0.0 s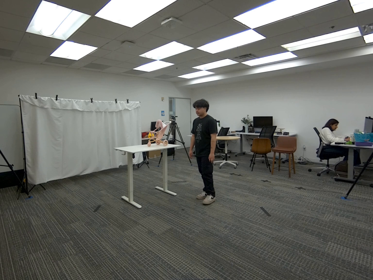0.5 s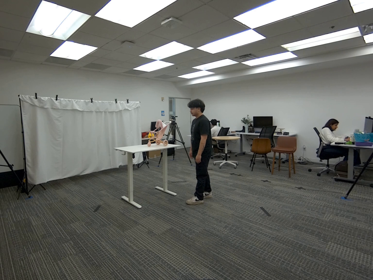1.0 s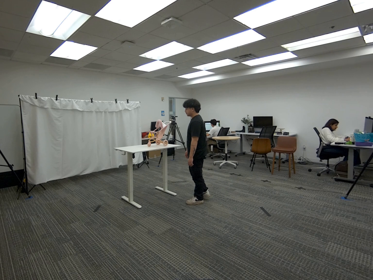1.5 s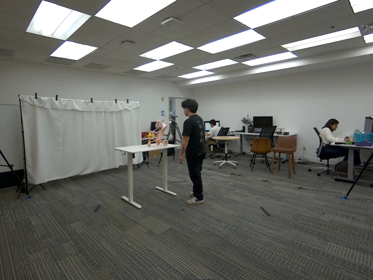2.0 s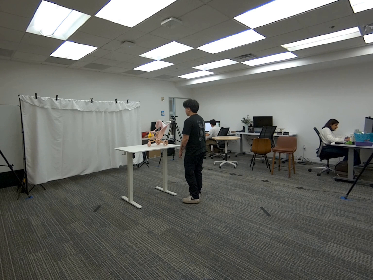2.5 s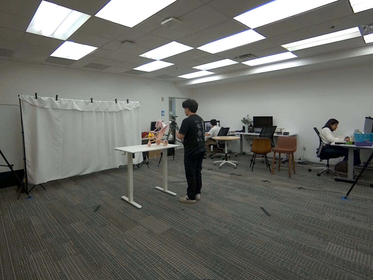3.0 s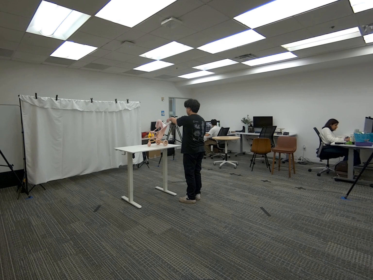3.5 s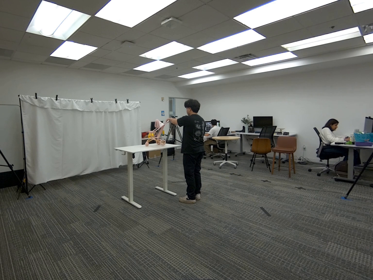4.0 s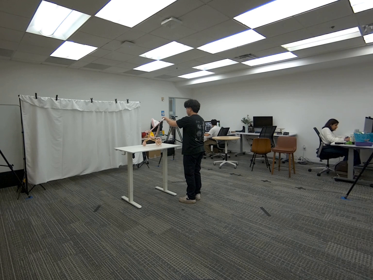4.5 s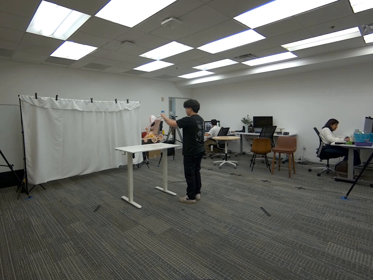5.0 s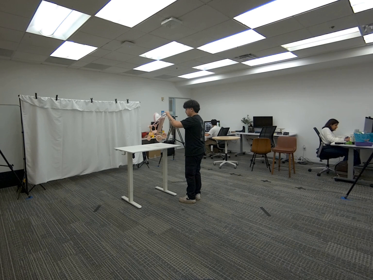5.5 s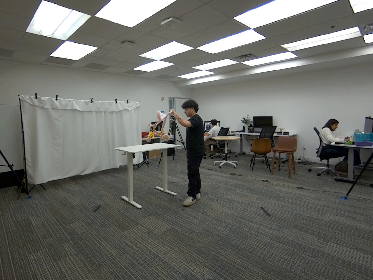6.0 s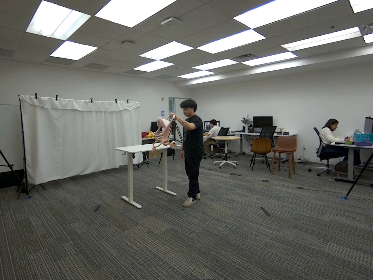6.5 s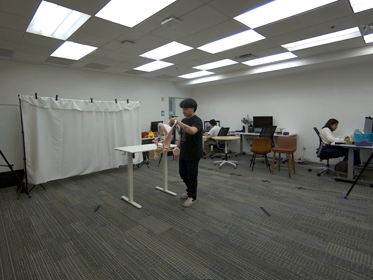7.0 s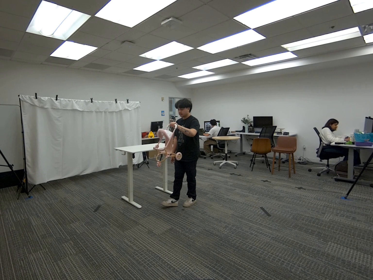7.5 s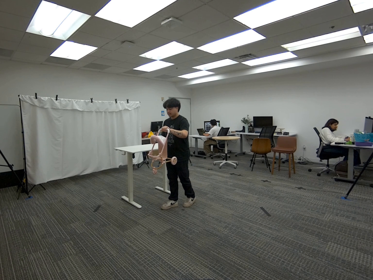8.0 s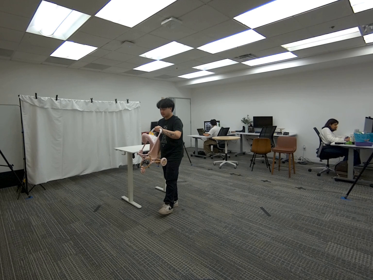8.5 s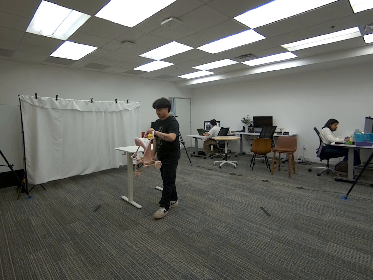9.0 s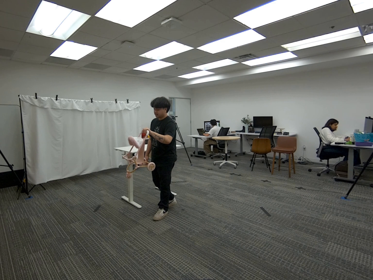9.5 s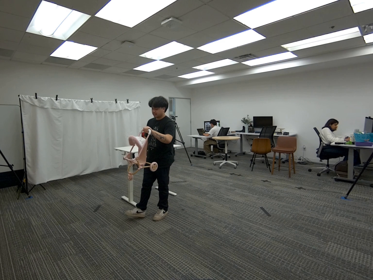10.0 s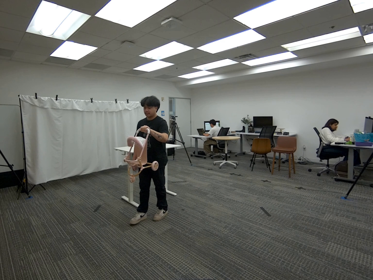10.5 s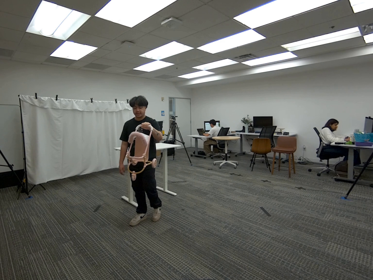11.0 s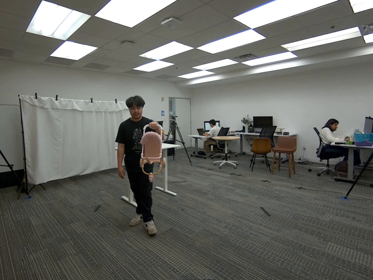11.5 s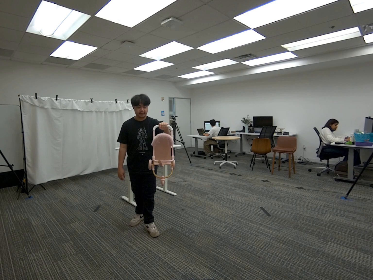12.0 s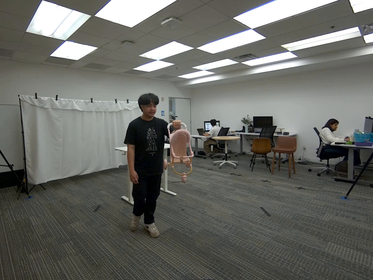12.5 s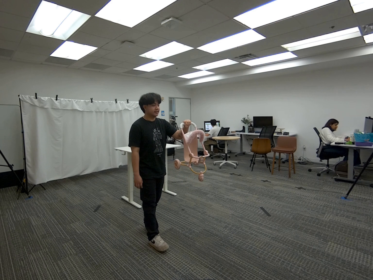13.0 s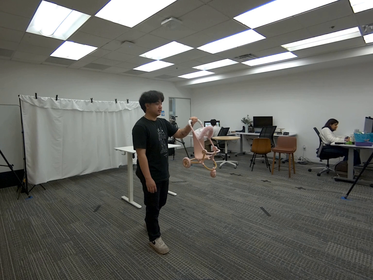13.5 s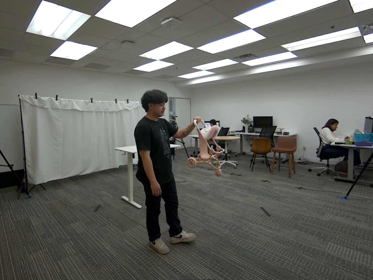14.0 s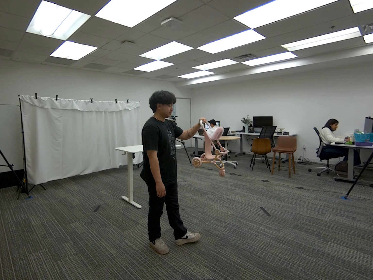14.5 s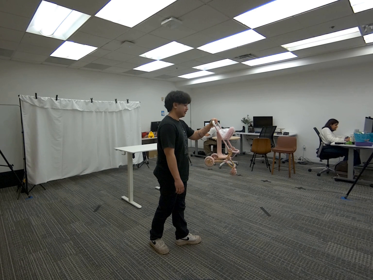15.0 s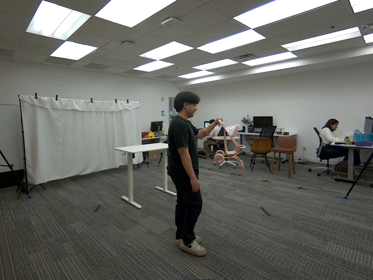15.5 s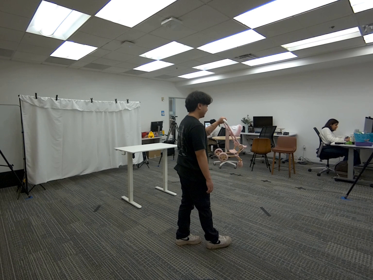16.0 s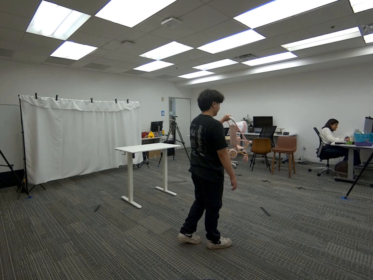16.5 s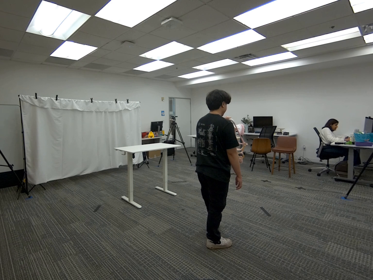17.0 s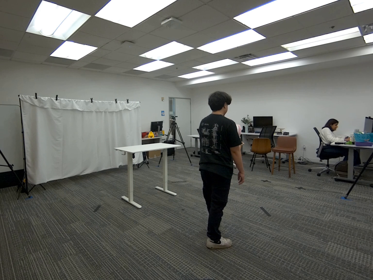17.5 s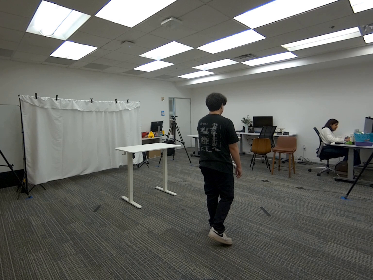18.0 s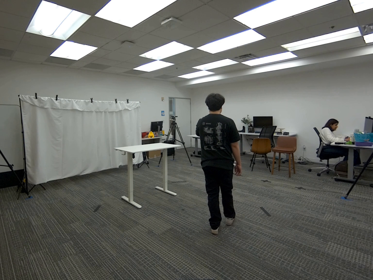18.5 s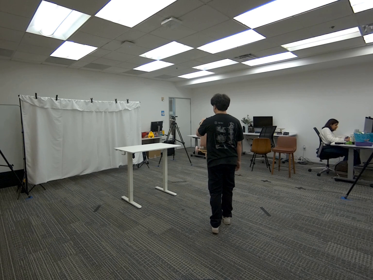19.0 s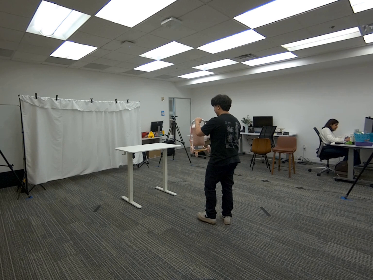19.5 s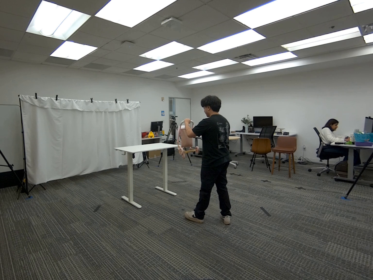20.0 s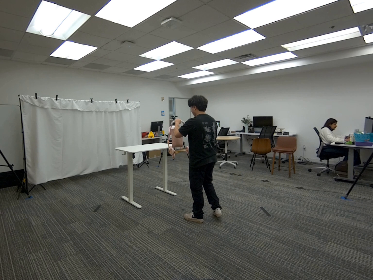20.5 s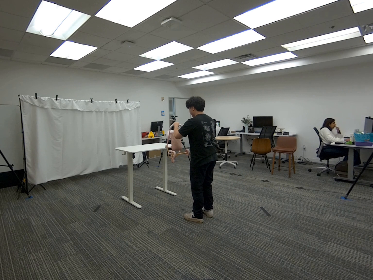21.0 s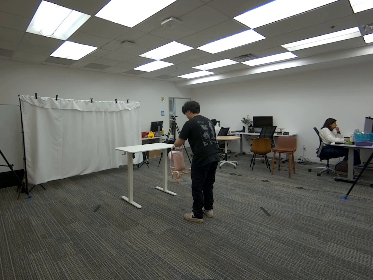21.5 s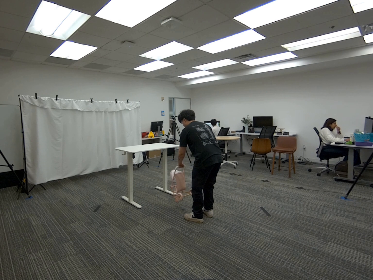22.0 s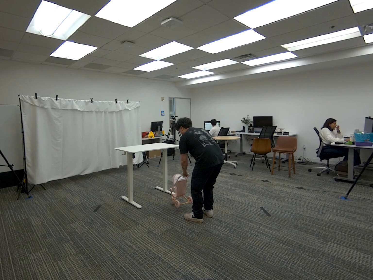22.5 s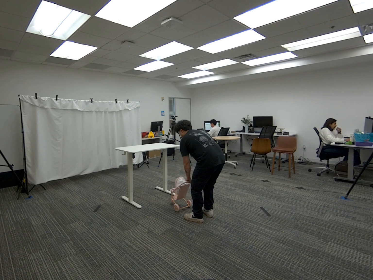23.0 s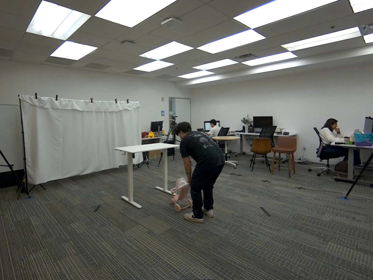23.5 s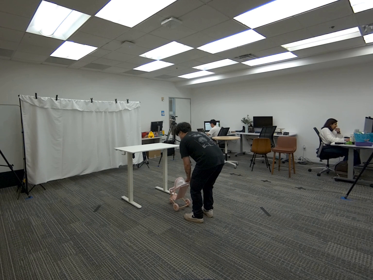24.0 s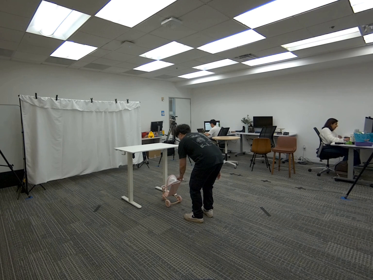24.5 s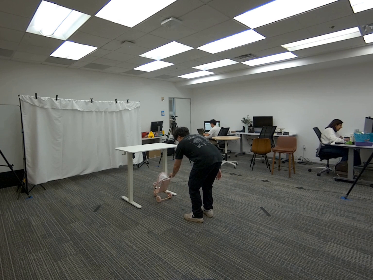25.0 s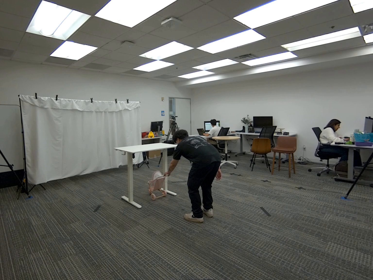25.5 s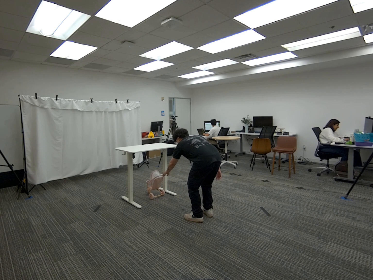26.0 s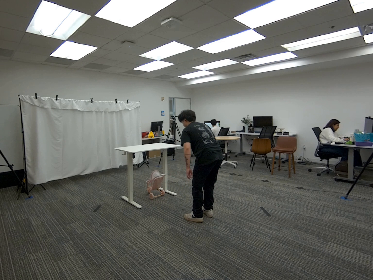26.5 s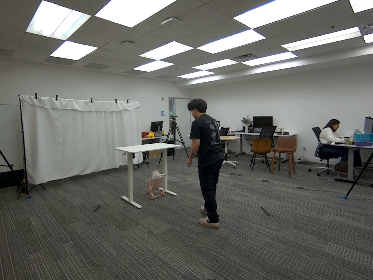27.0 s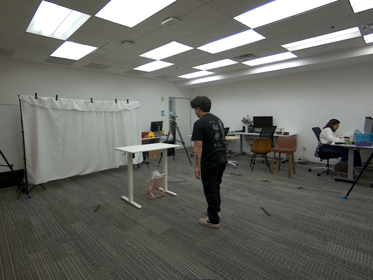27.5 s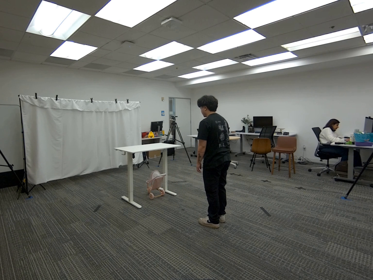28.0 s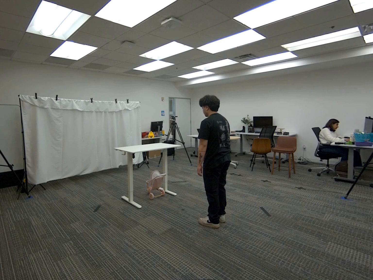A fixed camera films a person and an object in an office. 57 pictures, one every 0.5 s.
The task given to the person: Walk over to the toy stroller on the desk and pick up using left hand. Walk around the bounding area with the stroller in front, place on the floor infront of the desk, and slide the stroller underneath the desk. Stand when finished.
